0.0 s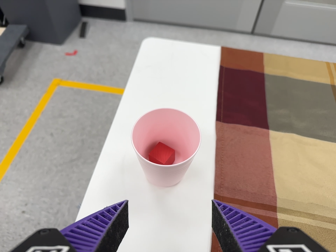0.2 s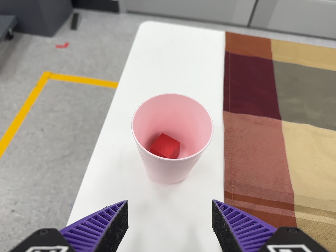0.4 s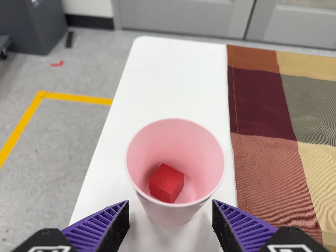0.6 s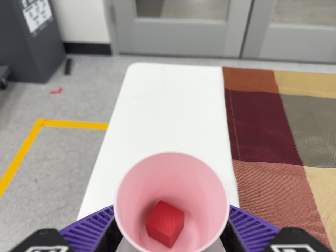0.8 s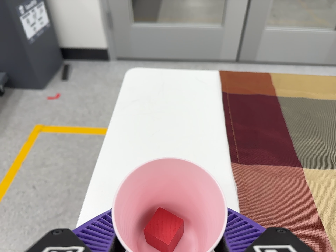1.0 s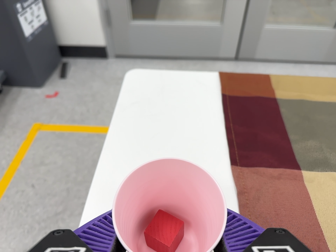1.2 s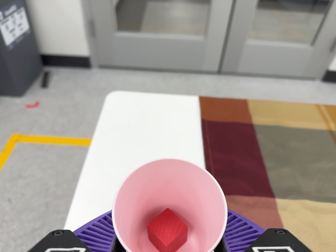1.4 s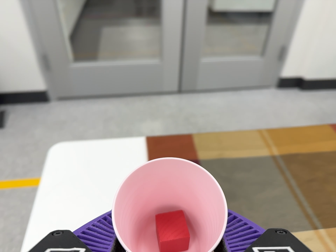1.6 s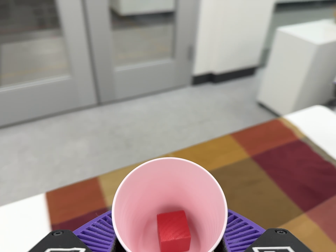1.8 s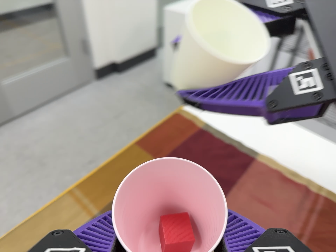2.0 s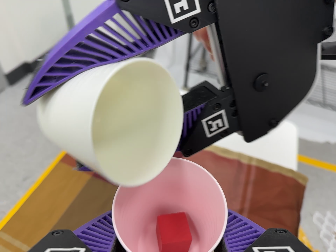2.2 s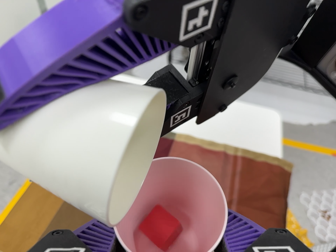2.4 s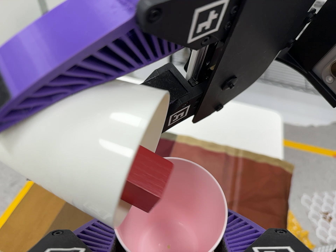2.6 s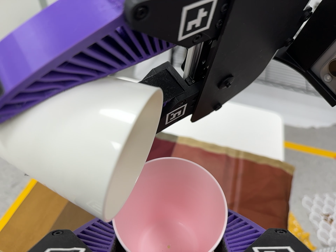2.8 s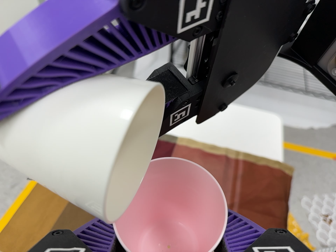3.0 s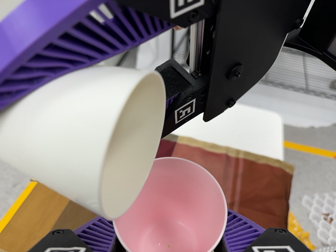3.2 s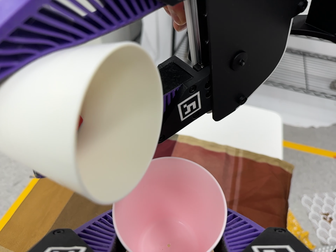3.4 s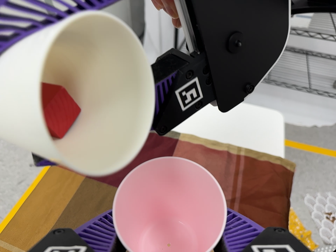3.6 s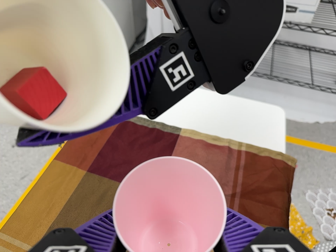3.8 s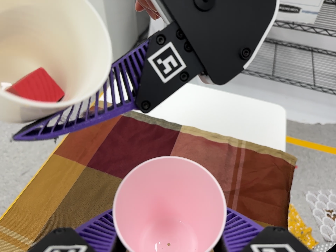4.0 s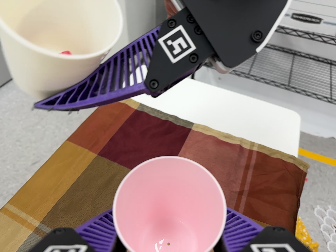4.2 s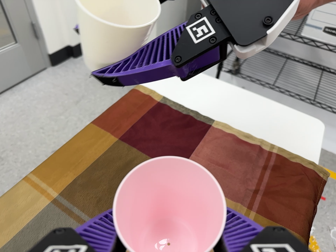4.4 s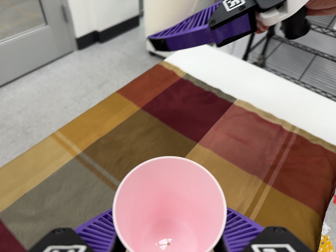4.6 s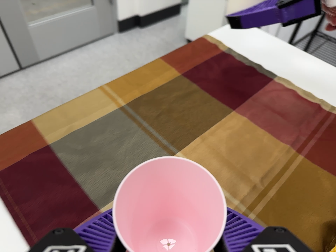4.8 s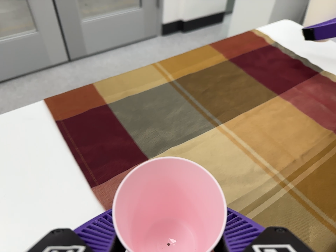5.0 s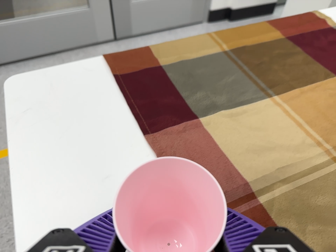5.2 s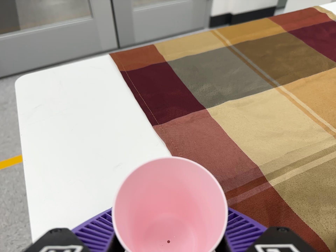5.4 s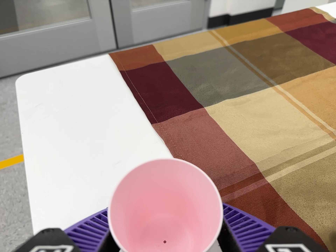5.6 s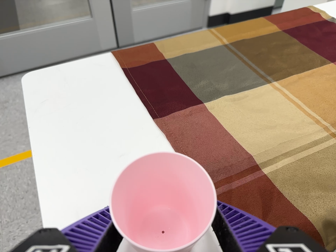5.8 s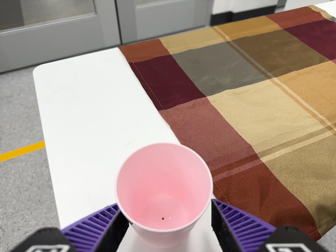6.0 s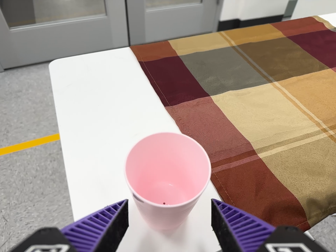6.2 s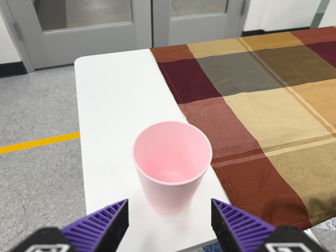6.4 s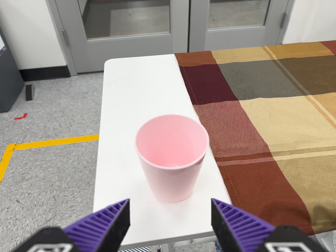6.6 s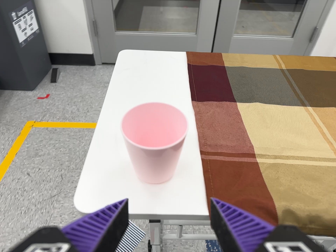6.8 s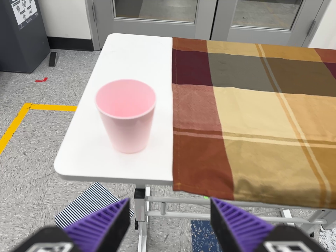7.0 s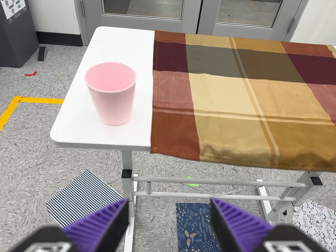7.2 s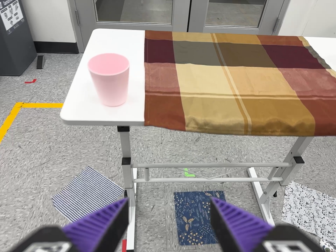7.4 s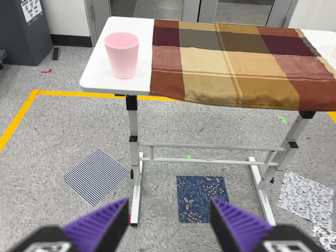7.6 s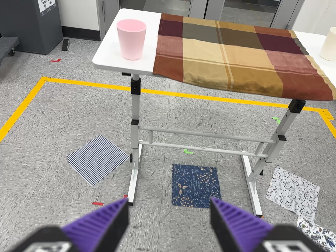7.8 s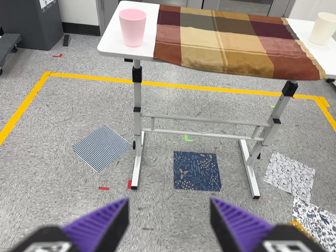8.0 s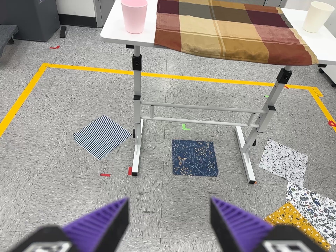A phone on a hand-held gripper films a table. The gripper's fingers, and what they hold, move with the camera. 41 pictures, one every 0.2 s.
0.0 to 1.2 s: The camera travels forward and toward the top of its view, about 10 cm, so what stands in front looms larger. Its aim tips toward the top of its view by about 10 degrees, and the scene shifts downward.
1.2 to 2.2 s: The camera pans to its right by about 55 degrees. It travels toward the top of its view and to its right, about 26 cm, so close, fixed things drift downward. It rolls about its line of sight by about 50 degrees, and the scene rotates counterclockwise.
2.2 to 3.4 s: The camera keeps its place and its aim.
3.4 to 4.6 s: The scene slides to the right, as the camera pans about 15 degrees to its left. It travels toward the bottom of its view, about 16 cm, so close, fixed things drift upward. It rolls about its line of sight by about 20 degrees, and the scene rotates clockwise.
4.6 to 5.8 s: The camera pans to its left by about 15 degrees. It travels toward the bottom of its view, backward and to its left, about 18 cm, so close, fixed things drift upward. It rolls about its line of sight by about 10 degrees, and the scene rotates clockwise.
5.8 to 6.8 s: The camera pans to its left by about 15 degrees. It travels to its right, backward and toward the bottom of its view, about 20 cm. It rolls about its line of sight by about 20 degrees, and the scene rotates clockwise.
6.8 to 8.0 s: The camera travels backward and toward the bottom of its view, about 50 cm, so what stands in front gets smaller.
The film runs backward here.
